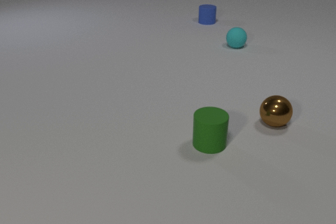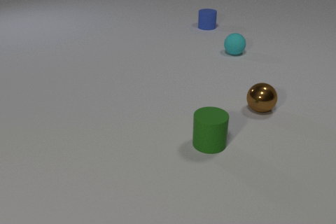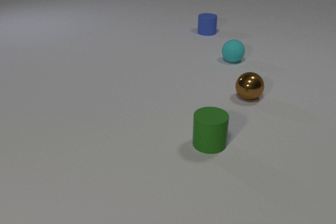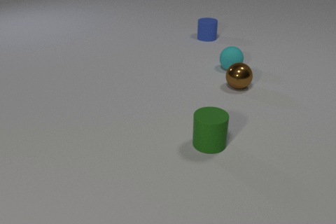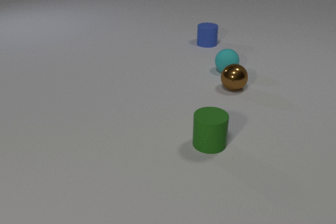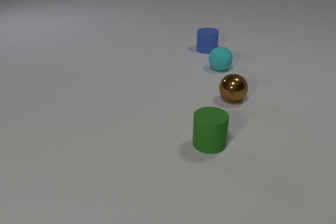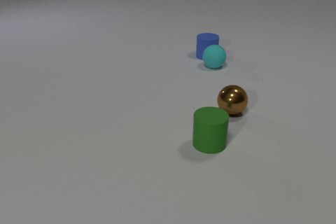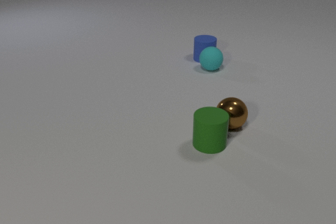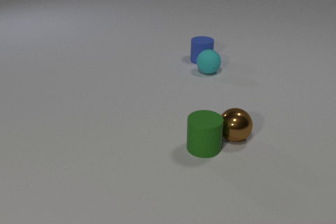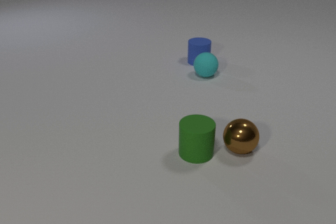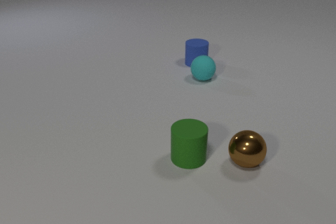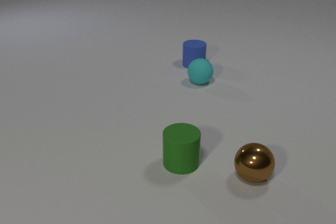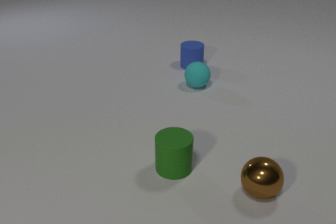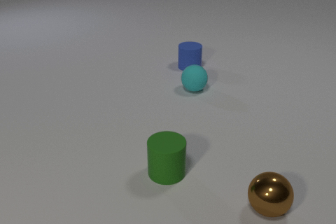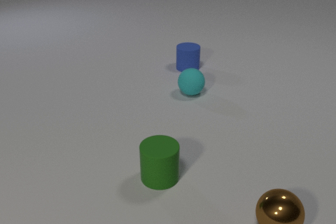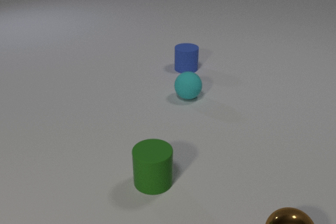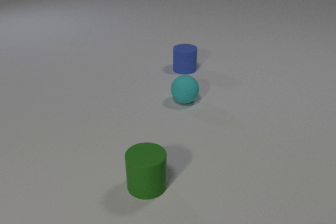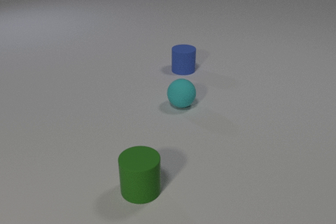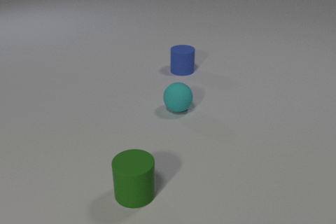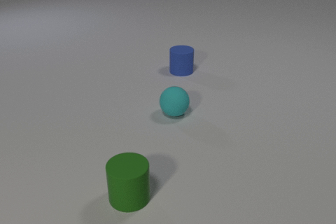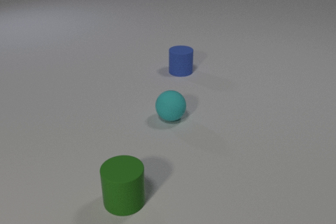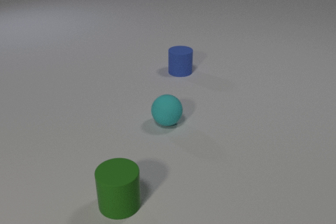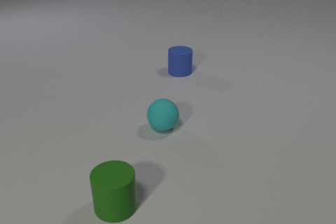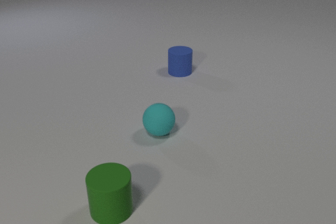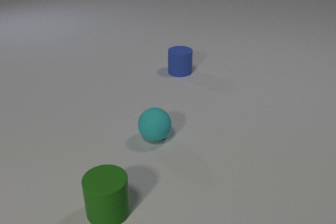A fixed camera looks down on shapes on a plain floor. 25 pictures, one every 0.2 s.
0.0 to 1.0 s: The cyan rubber sphere rolls toward the camera. The brown metal sphere rolls to the left and away from the camera. The blue rubber cylinder slides toward the camera. The cyan rubber sphere and the brown metal sphere collide.
1.0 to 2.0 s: The cyan rubber sphere rolls toward the camera and to the left. The brown metal sphere rolls toward the camera. The blue rubber cylinder slides toward the camera. The green rubber cylinder slides toward the camera and to the left. The cyan rubber sphere and the blue rubber cylinder collide. The brown metal sphere and the green rubber cylinder collide.
2.0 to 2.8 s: The cyan rubber sphere rolls toward the camera. The brown metal sphere rolls toward the camera. The blue rubber cylinder slides toward the camera and to the left. The green rubber cylinder slides toward the camera and to the left.
2.8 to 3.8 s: The cyan rubber sphere rolls toward the camera. The brown metal sphere rolls toward the camera and to the right, leaves at the bottom edge. The blue rubber cylinder slides toward the camera and to the left. The green rubber cylinder slides to the left and toward the camera.
3.8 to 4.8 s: The cyan rubber sphere rolls toward the camera and to the left. The green rubber cylinder slides to the left and toward the camera.
What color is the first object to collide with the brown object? cyan.
Are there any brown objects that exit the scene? yes.
What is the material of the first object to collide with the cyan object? metal.
